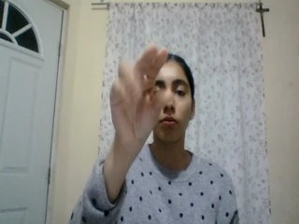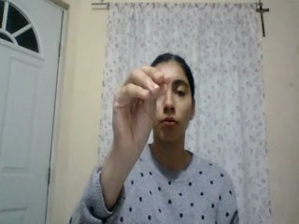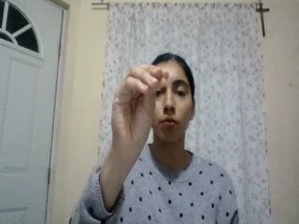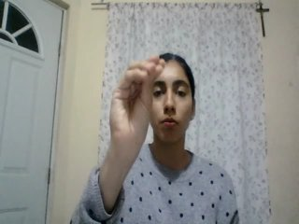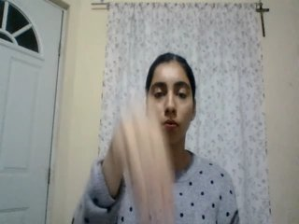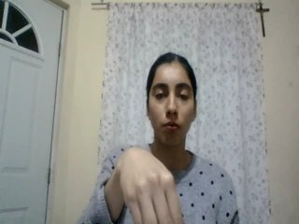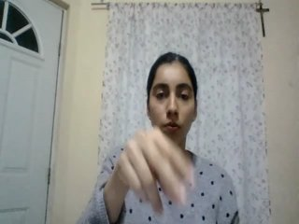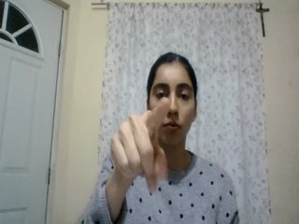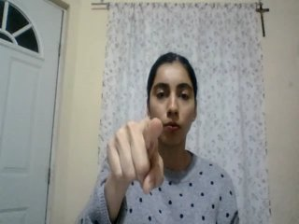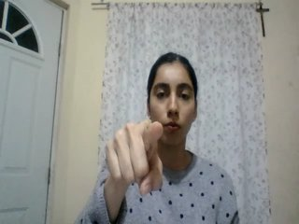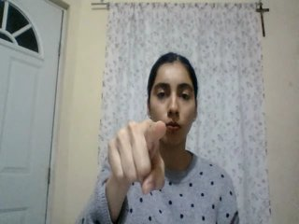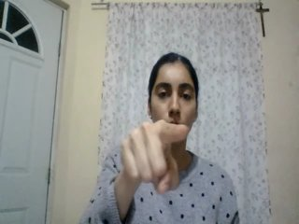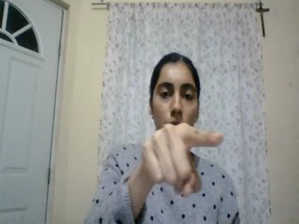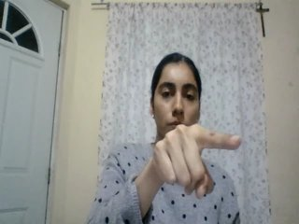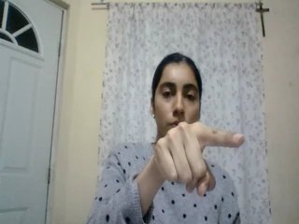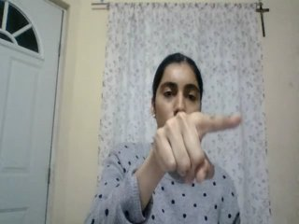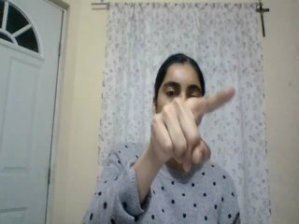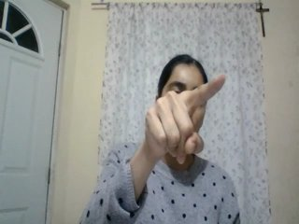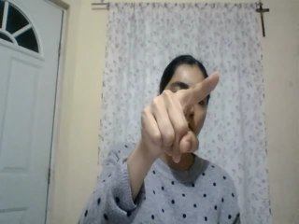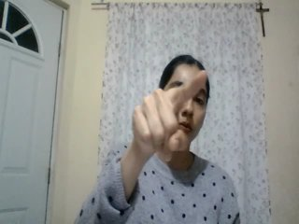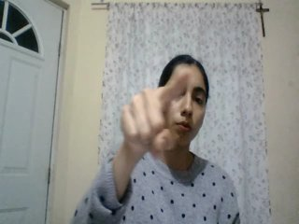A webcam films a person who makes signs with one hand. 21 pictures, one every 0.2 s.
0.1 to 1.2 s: On the screen the hand sweeps downward. The name of the sign: Throw down.
1.3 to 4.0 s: Pointing with one finger.
